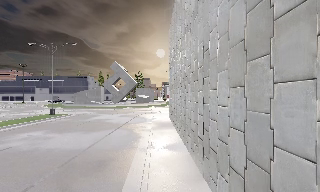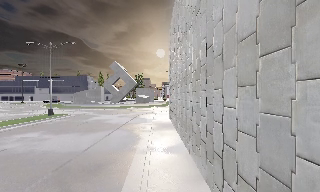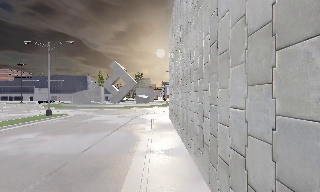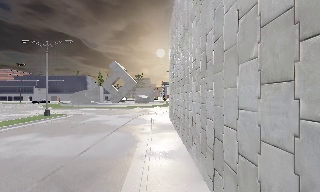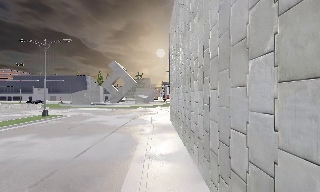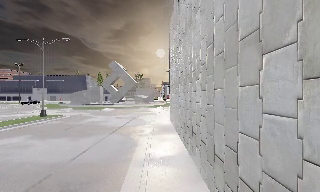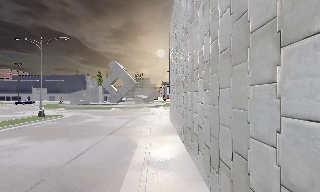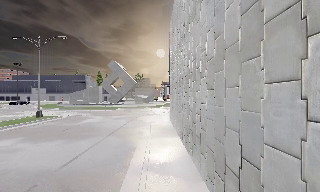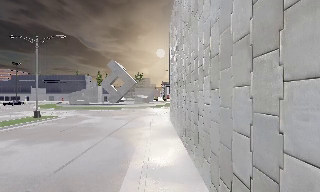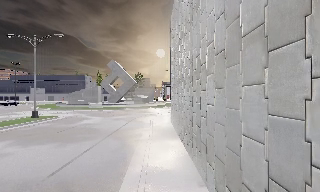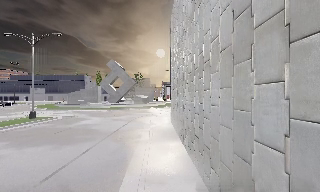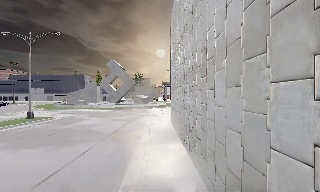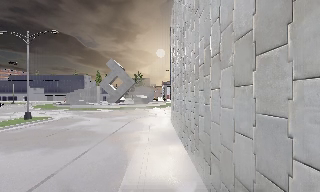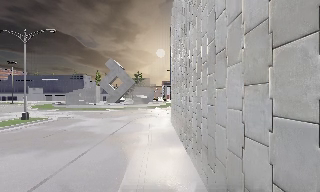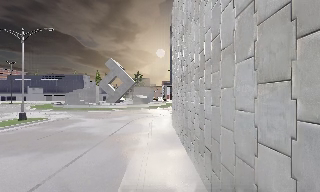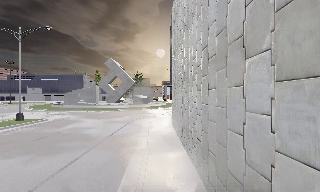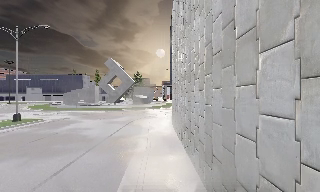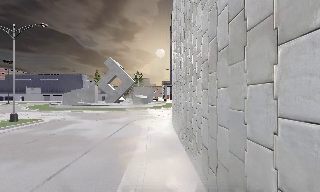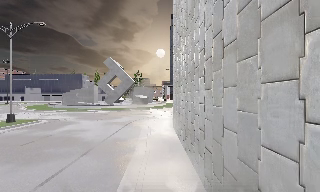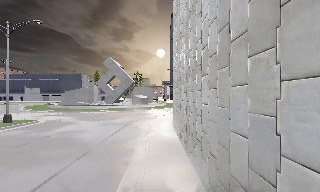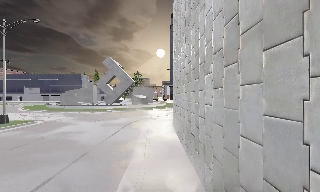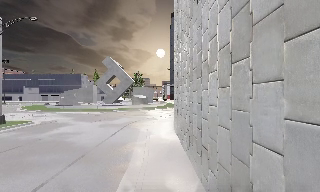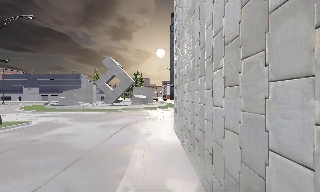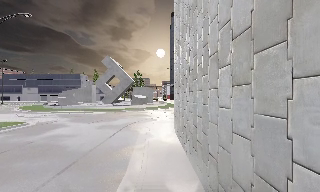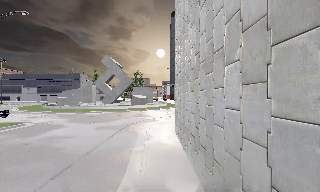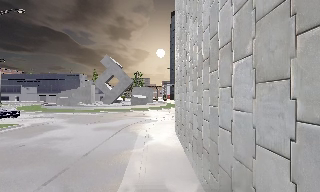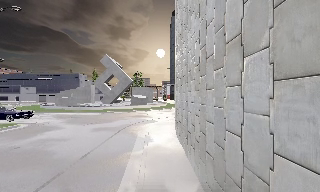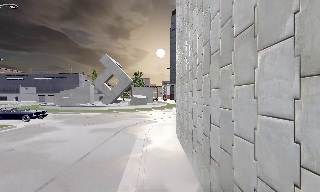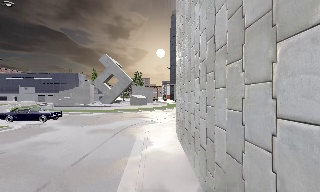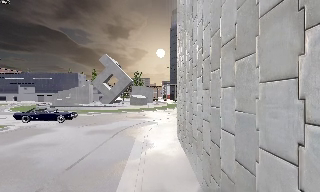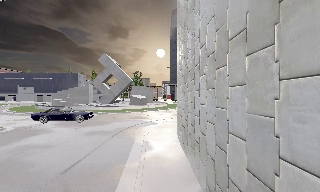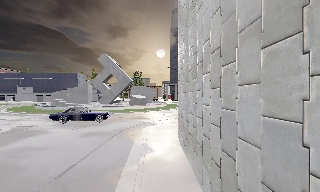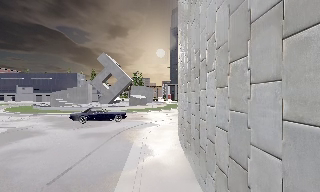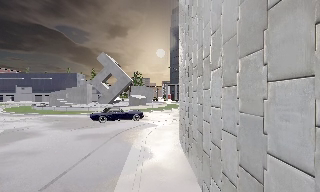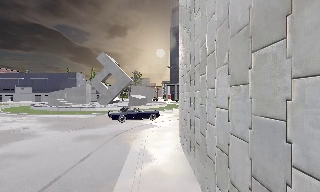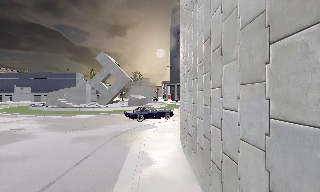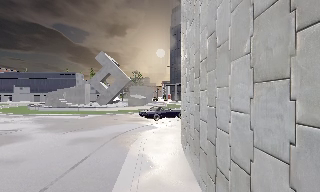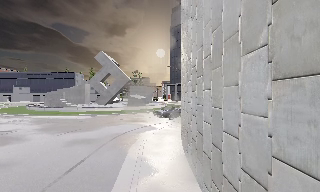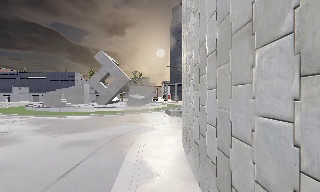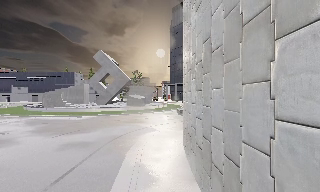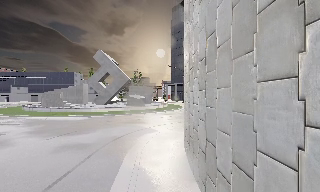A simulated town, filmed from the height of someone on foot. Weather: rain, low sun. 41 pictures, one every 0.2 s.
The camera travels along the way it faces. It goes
forward.
0.0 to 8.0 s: The camera travels forward, about 11 m, so what stands in front looms larger.
The film runs forward here.
